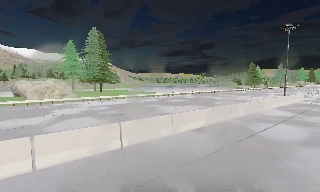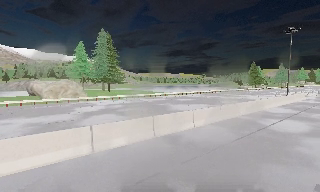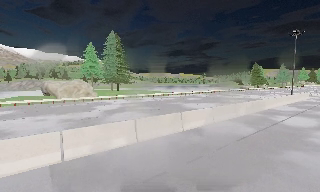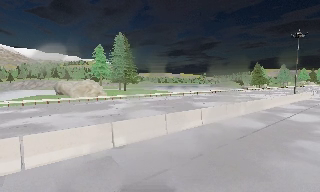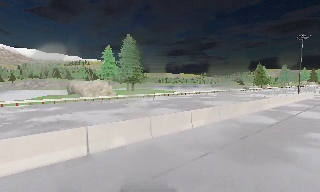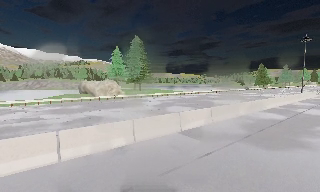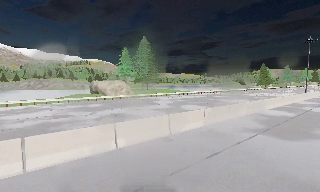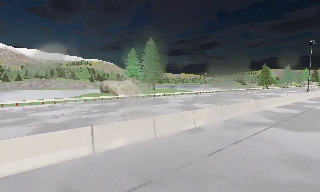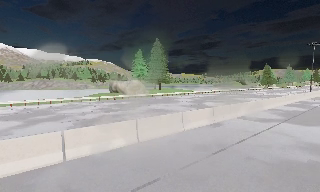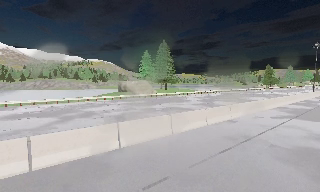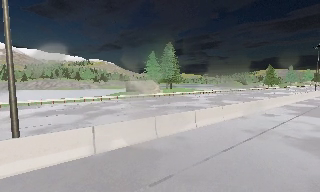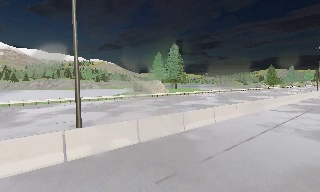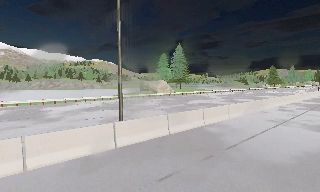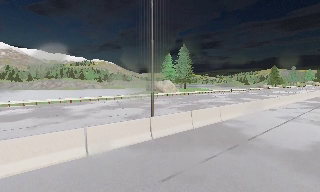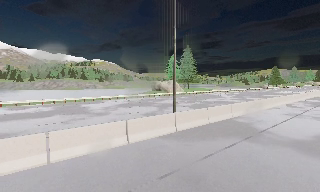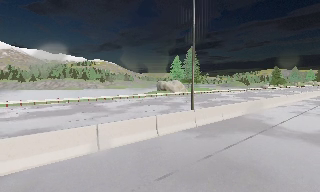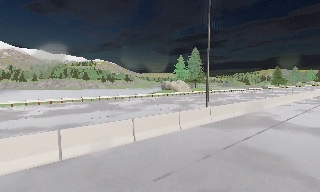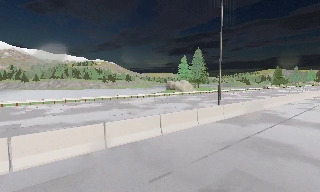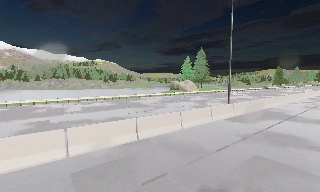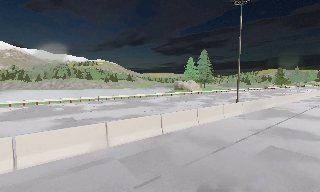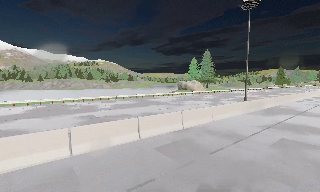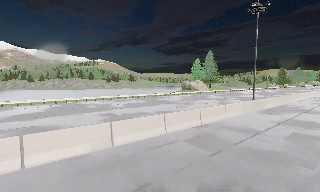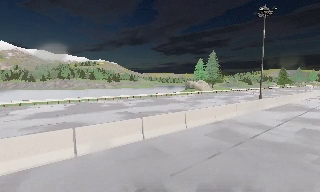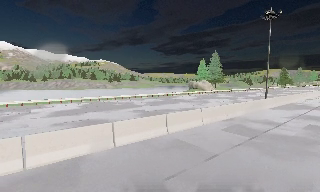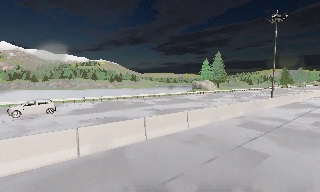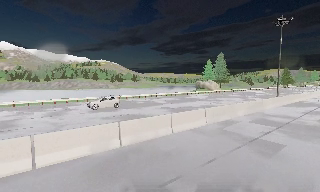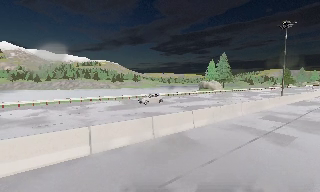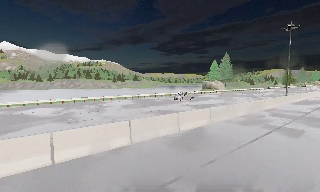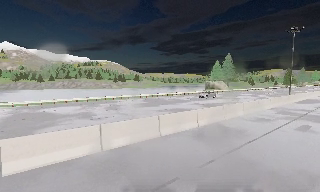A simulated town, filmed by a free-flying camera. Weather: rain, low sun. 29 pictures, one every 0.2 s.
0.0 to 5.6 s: The camera travels to its left and backward, about 55 m, so close, fixed things drift to the right.
The film runs backward here.
